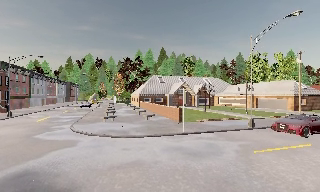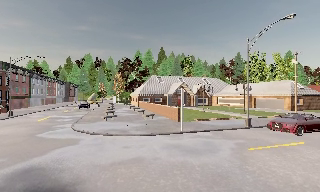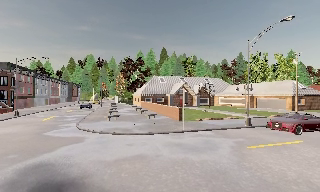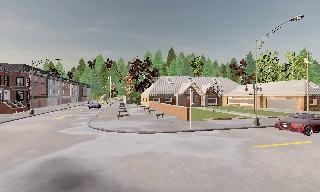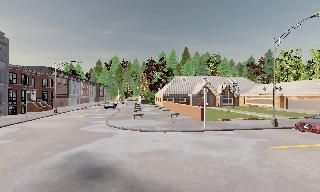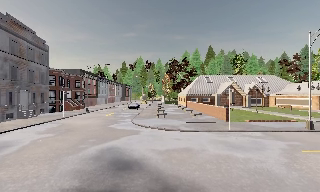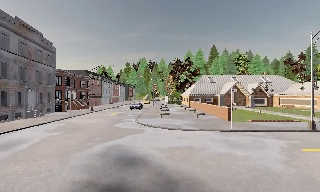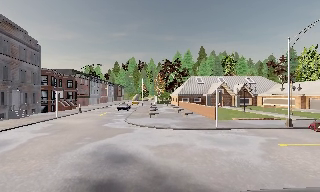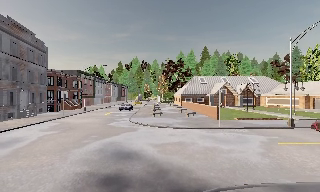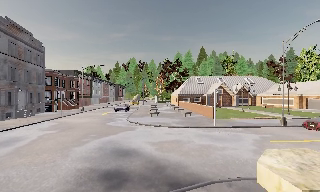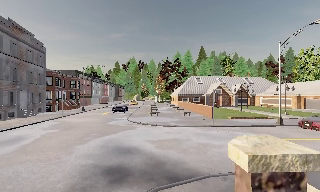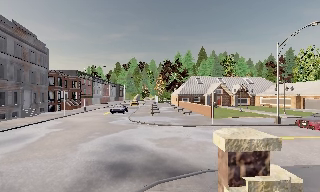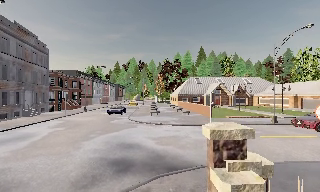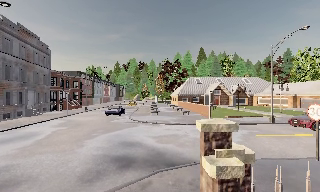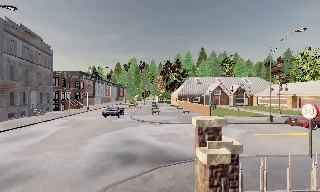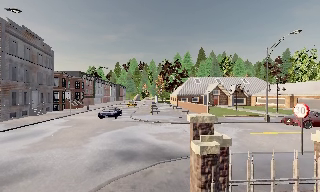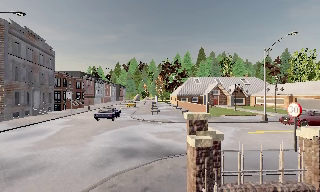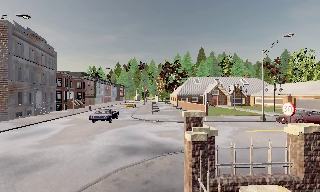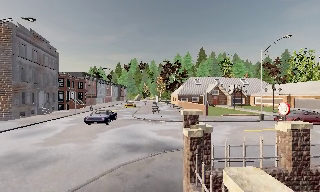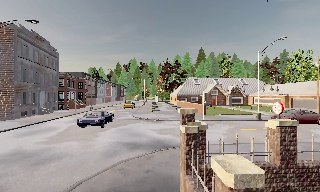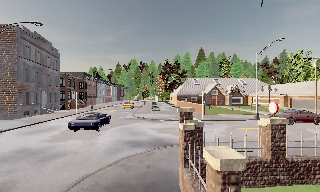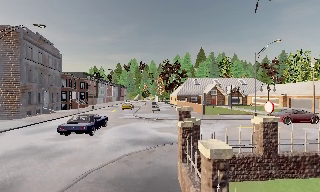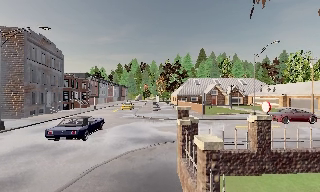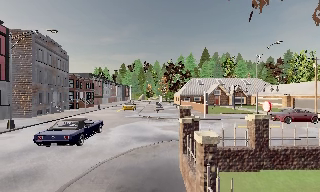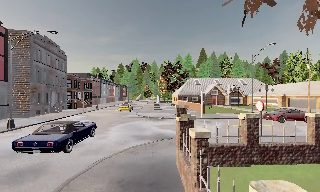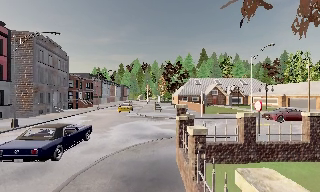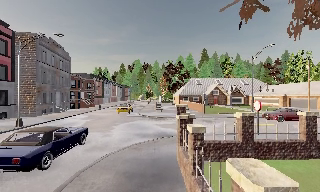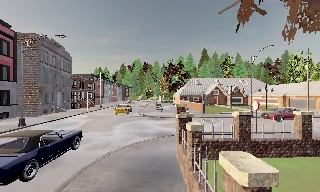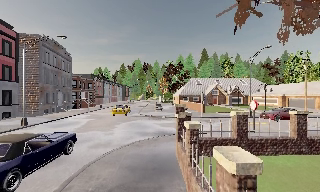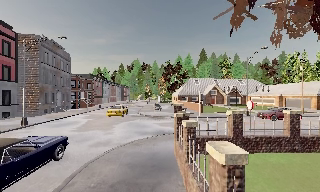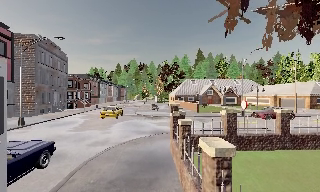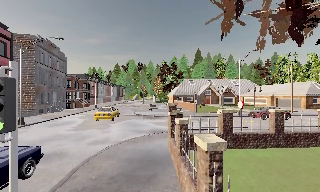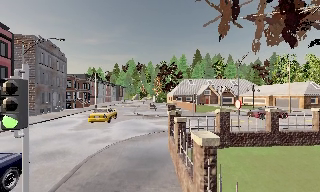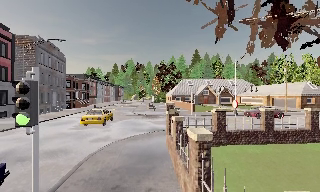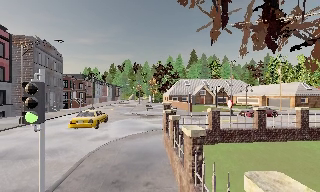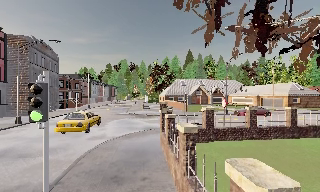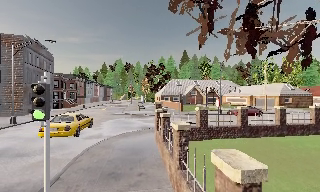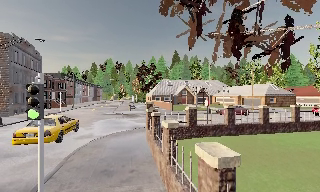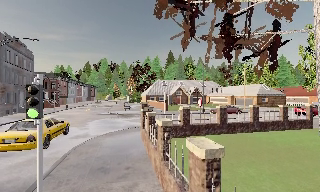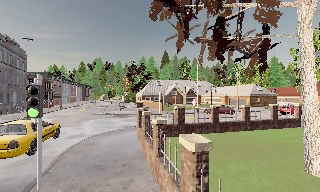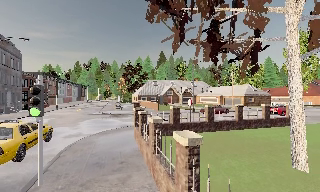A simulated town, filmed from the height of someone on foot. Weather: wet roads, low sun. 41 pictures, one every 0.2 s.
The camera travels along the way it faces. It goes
backward.
0.0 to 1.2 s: The camera swings to its left by about 20 degrees, and the scene slides to the right. It travels backward, about 2 m, so what stands in front gets smaller.
1.2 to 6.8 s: The camera travels backward, about 9 m, so what stands in front gets smaller.
6.8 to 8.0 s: The scene slides to the left, as the camera pans about 10 degrees to its right. It travels backward, about 1.5 m, so what stands in front gets smaller.
The film runs backward here.
